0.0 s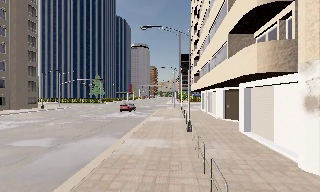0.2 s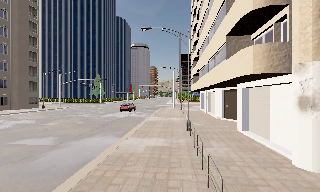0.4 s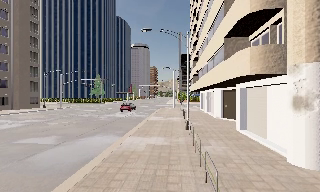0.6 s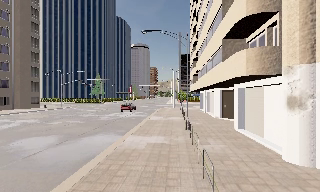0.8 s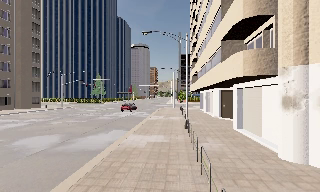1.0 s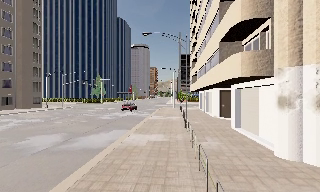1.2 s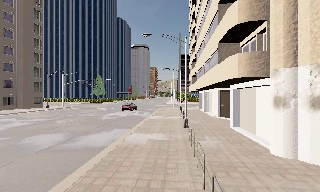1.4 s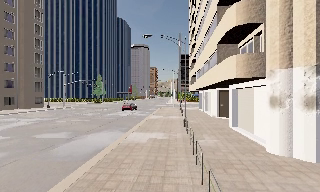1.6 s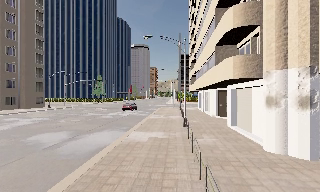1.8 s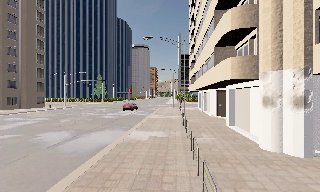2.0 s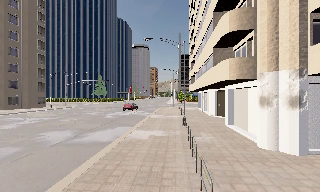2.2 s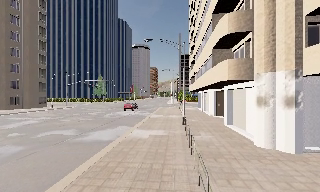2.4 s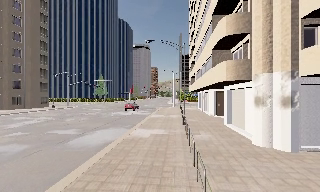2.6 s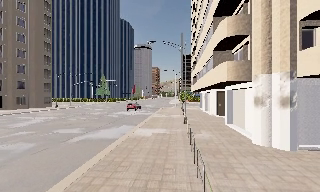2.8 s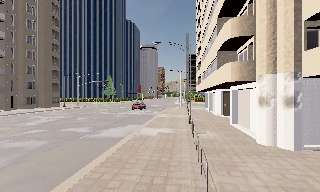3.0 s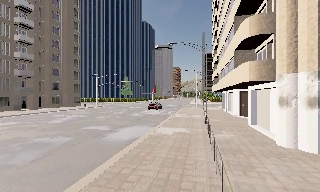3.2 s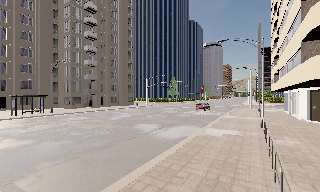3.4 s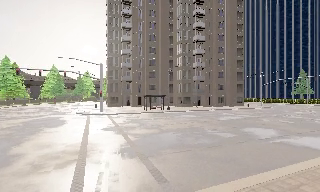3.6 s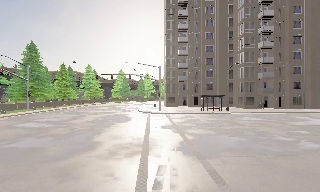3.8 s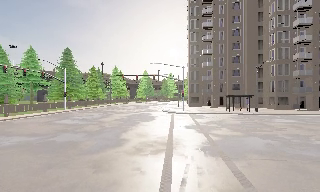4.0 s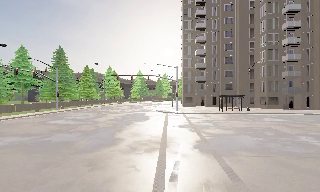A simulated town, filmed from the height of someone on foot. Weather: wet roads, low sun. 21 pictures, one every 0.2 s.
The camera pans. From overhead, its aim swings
counterclockwise.
The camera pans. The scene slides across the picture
to the right.
0.0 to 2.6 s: The camera travels backward, about 3 m, so what stands in front gets smaller.
2.6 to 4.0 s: The camera swings to its left by about 85 degrees, and the scene slides to the right. It travels backward, about 1.5 m.
The film runs backward here.
